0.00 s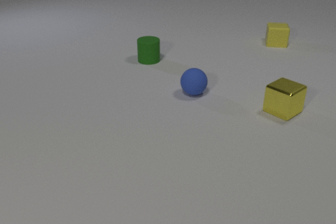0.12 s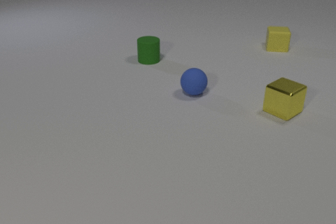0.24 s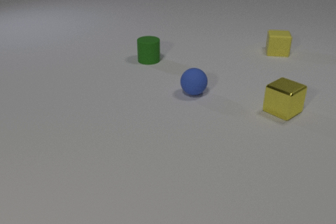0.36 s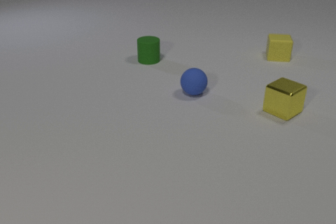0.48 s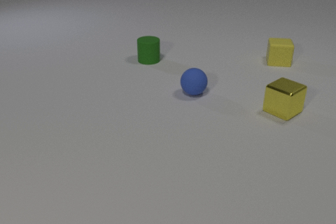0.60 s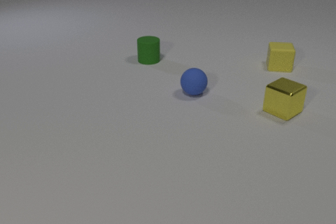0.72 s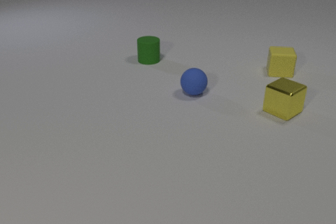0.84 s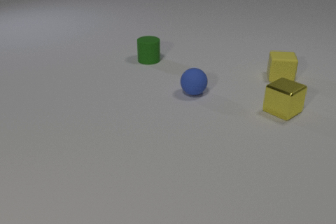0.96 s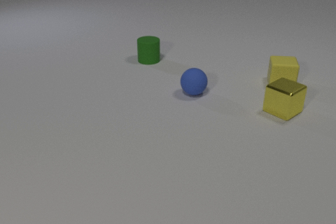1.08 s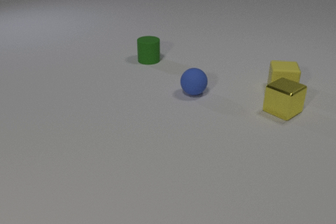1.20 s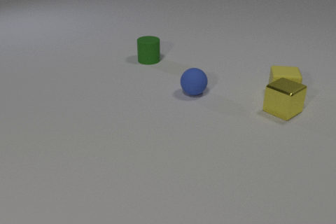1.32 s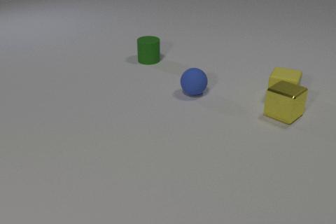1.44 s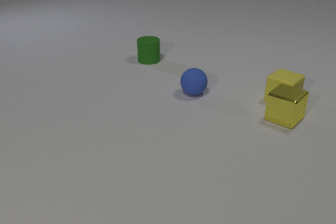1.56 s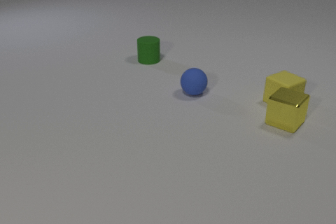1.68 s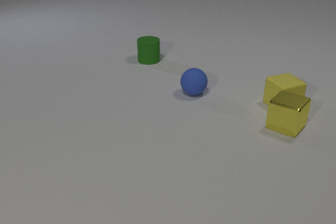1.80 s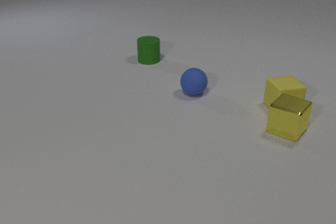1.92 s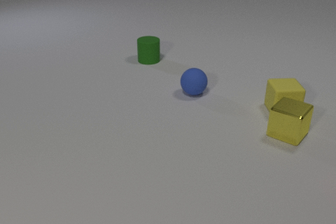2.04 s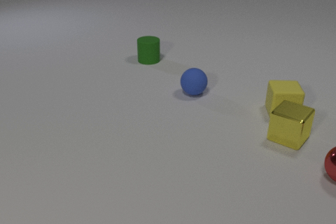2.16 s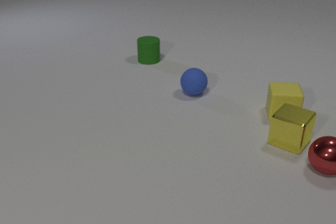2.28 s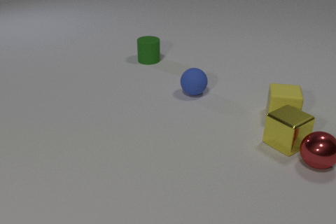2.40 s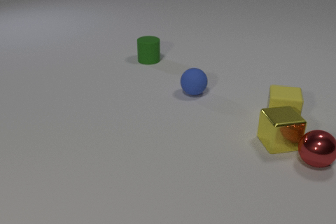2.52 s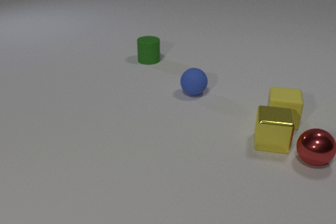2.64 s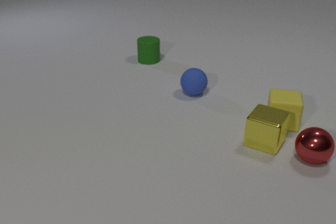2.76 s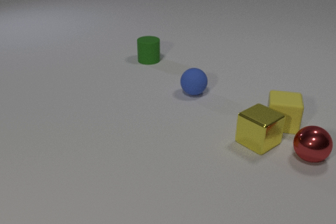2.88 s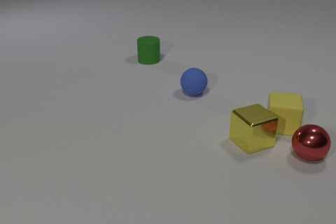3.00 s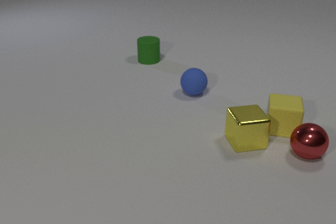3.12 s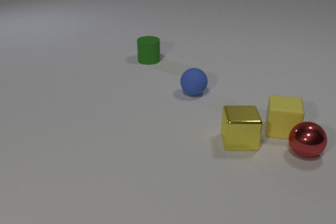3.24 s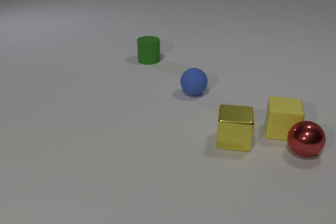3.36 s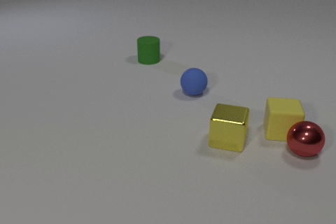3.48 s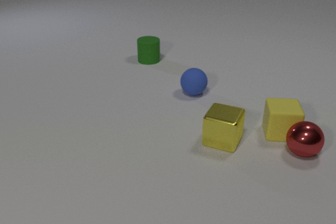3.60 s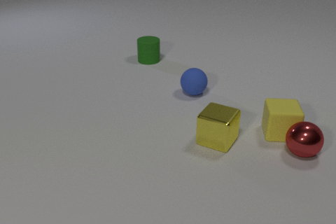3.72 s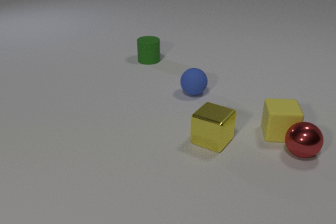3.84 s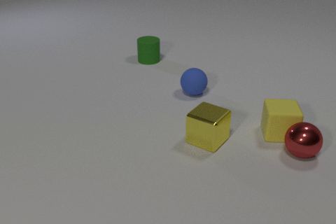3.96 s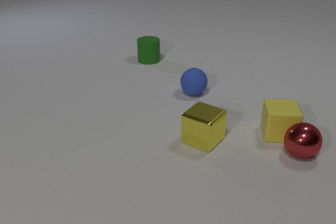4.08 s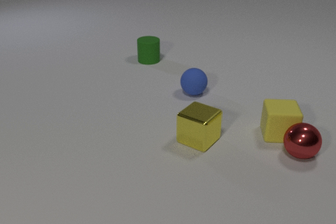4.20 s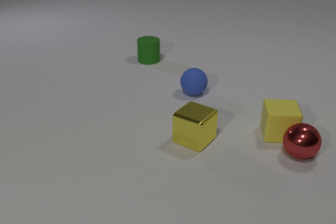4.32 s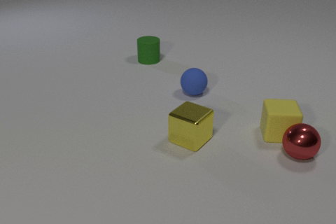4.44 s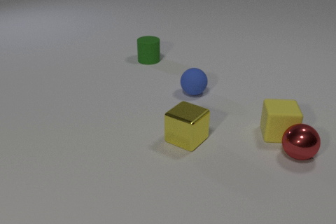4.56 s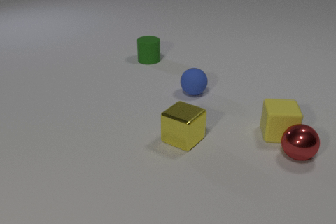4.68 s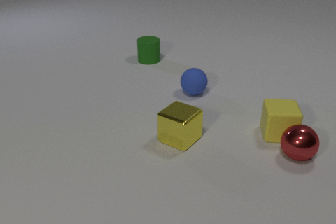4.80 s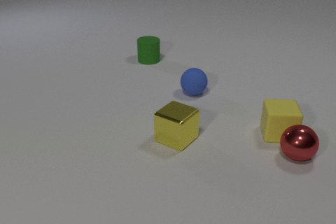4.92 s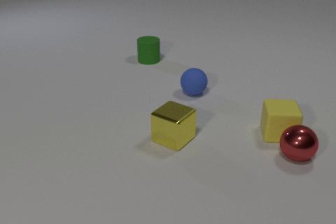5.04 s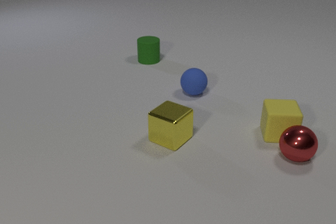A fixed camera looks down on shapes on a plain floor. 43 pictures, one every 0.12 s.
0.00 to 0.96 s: The yellow rubber cube slides toward the camera.
0.96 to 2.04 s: The yellow rubber cube slides toward the camera, spins so that its near face slides to the left, clockwise seen from above. The yellow metal cube slides toward the camera. The red metal sphere comes in at the right edge, rolls to the left. The yellow rubber cube and the yellow metal cube collide.
2.04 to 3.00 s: The yellow rubber cube slides toward the camera. The yellow metal cube slides to the left and toward the camera, spins so that its near face slides to the left, clockwise seen from above. The red metal sphere rolls to the left and away from the camera. The yellow metal cube and the red metal sphere collide.
3.00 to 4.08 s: The yellow rubber cube slides toward the camera. The yellow metal cube slides to the left, spins clockwise seen from above by about 45 degrees, its near face sliding to the left. The yellow rubber cube and the red metal sphere collide.
4.08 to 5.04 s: The yellow metal cube slides to the left.
Are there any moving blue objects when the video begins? no.
Are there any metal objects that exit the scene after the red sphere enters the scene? no.
What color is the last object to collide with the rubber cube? red.
